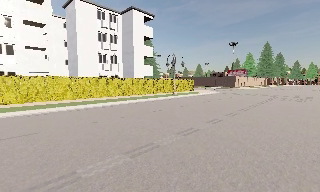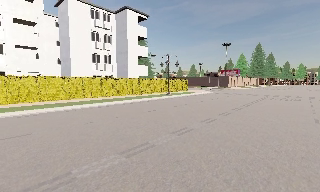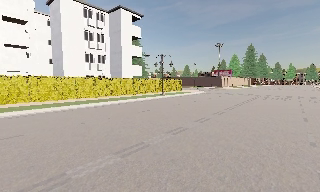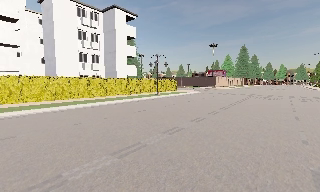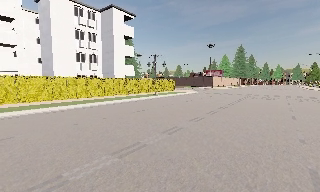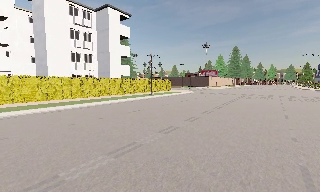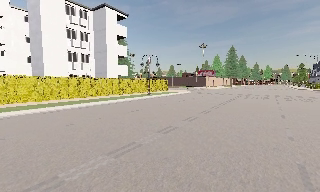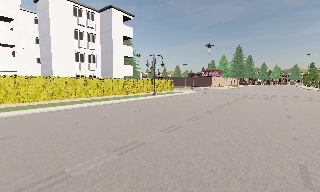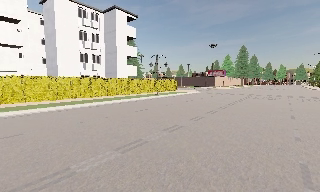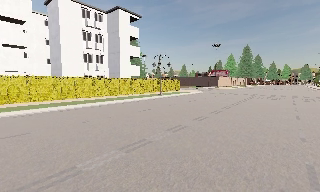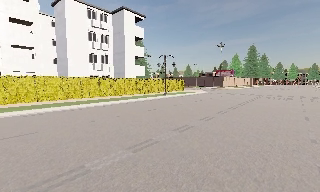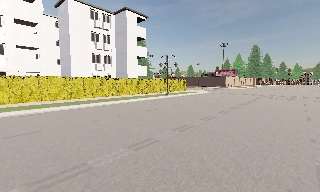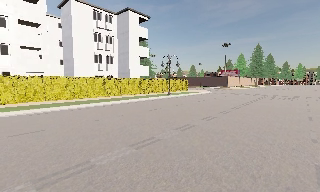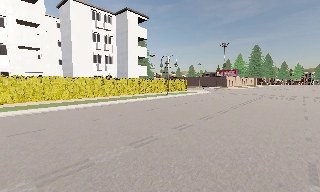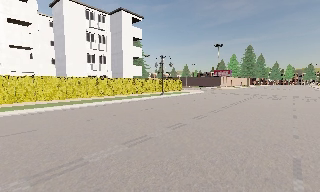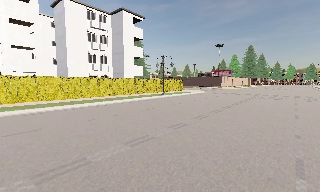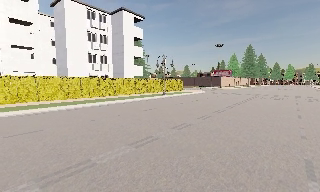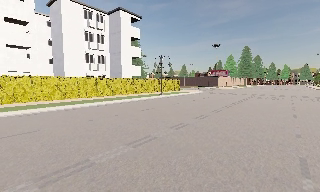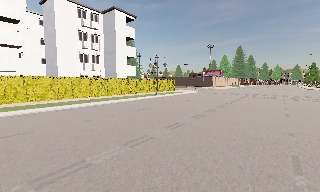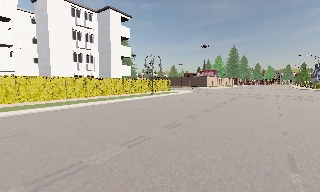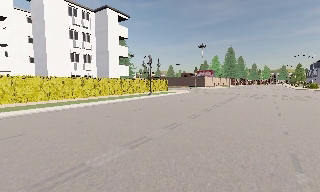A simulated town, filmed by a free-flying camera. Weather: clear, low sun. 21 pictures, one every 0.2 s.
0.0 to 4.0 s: The camera swings to its right by about 10 degrees, and the scene slides to the left. It travels backward and to its left, about 1 m, so what stands in front gets smaller.
The film runs backward here.
